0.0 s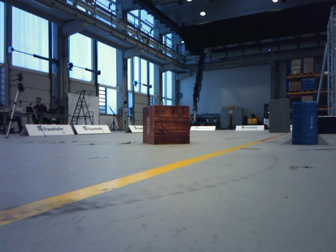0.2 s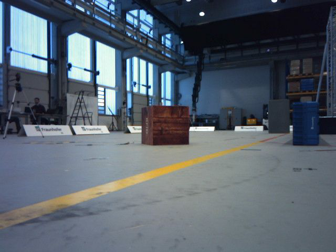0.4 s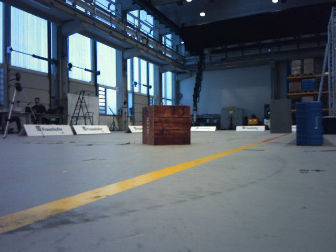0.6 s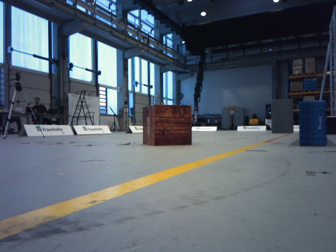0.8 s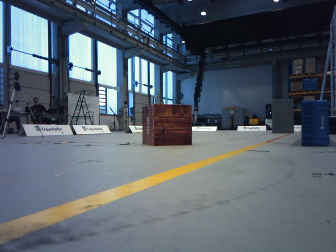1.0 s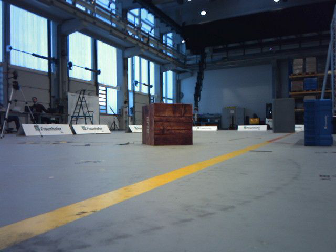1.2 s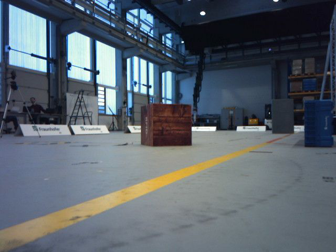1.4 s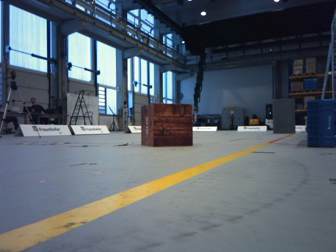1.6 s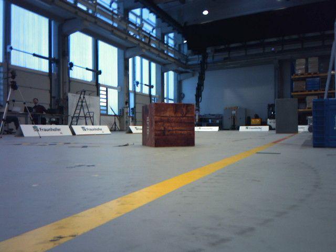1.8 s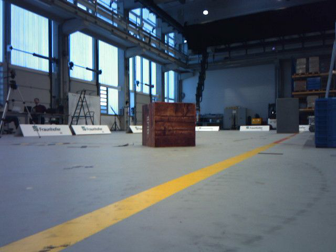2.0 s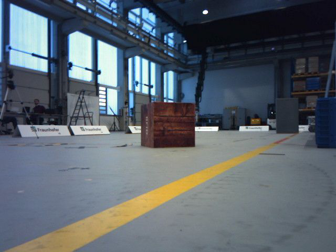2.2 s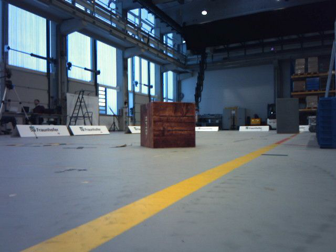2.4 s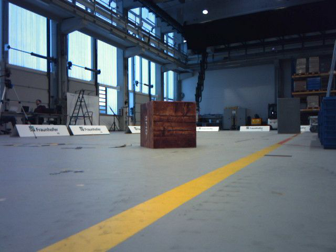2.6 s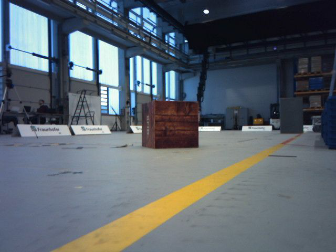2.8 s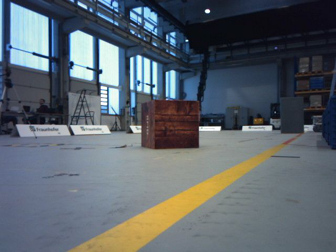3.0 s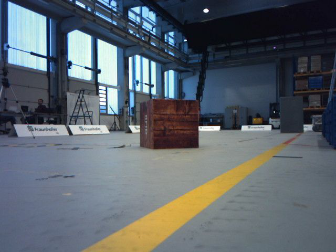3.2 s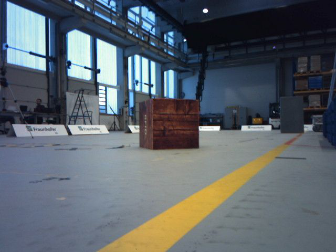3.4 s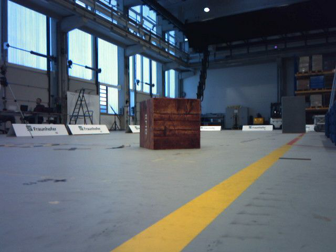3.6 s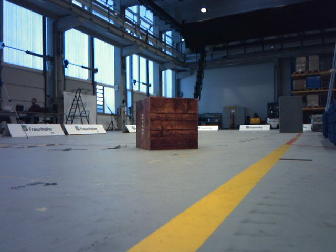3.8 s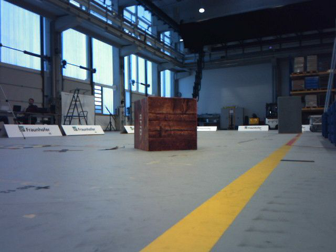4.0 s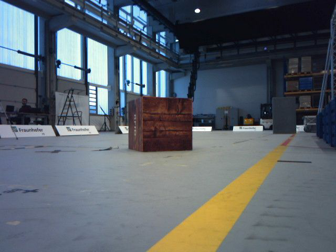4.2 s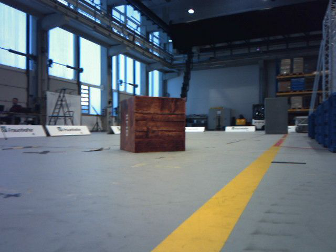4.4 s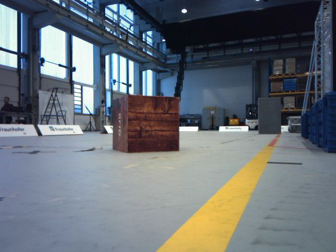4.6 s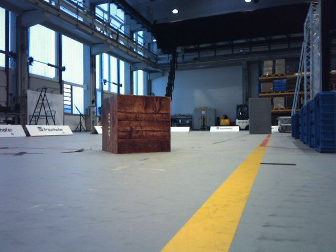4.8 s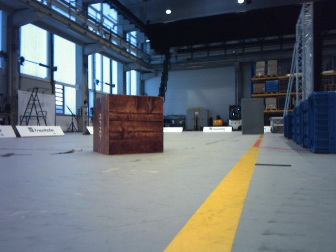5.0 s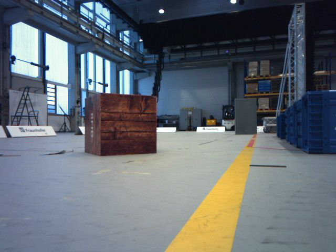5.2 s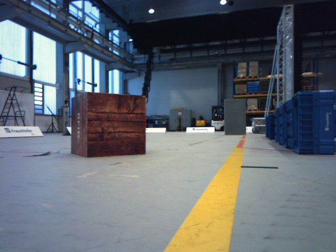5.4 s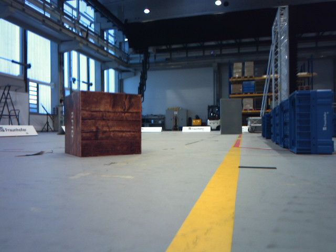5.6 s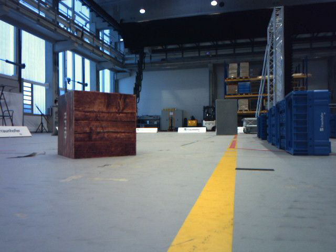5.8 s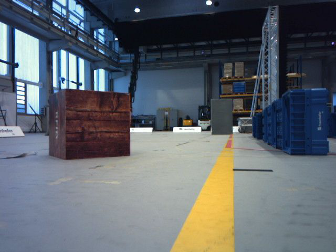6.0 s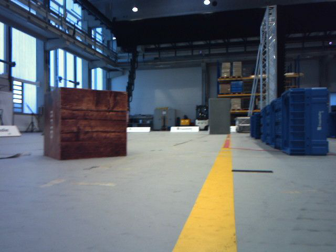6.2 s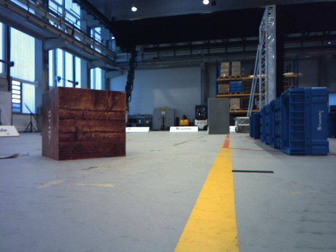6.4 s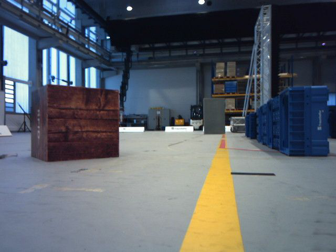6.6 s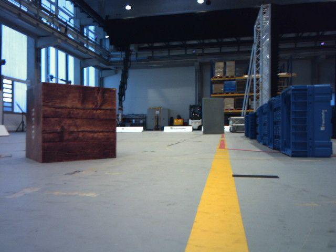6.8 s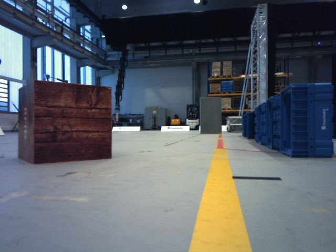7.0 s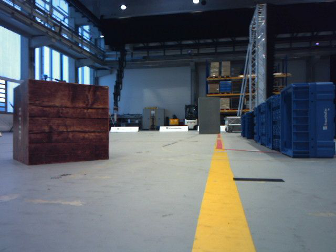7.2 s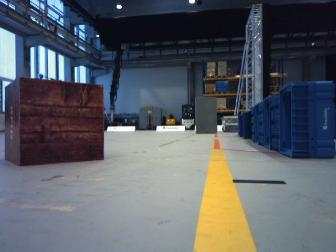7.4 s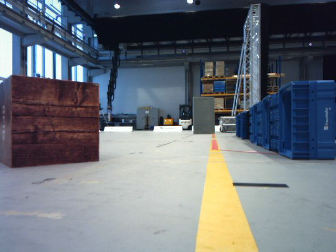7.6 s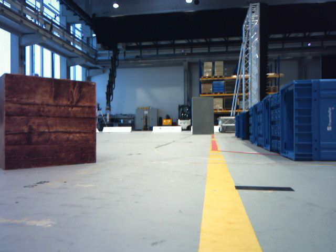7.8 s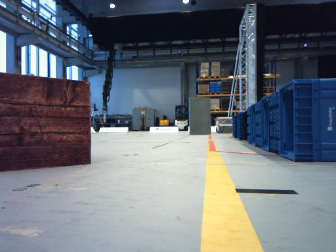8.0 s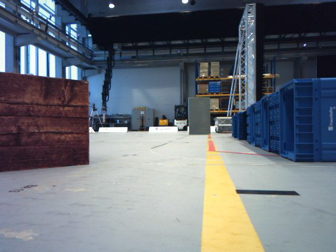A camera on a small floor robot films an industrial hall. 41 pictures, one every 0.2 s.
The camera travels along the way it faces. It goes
forward.
0.0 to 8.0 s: The camera pans to its right, which is clockwise from overhead, by about 20 degrees. It travels forward, about 1.6 m, so what stands in front looms larger.
The film runs forward here.
